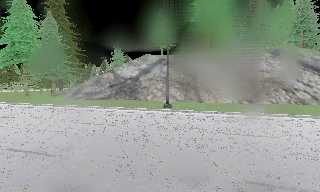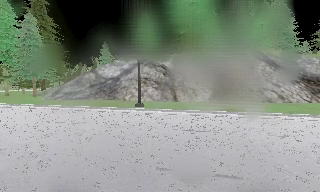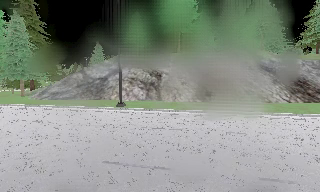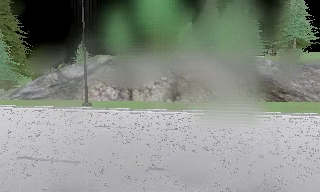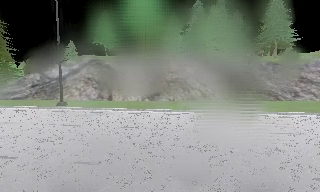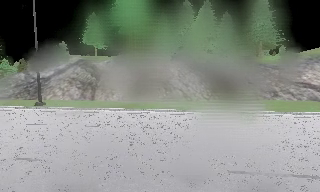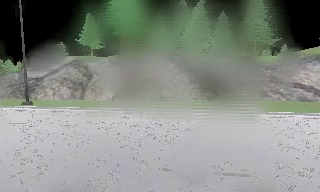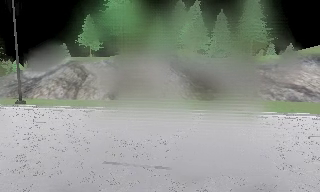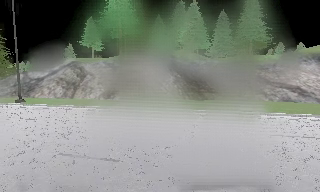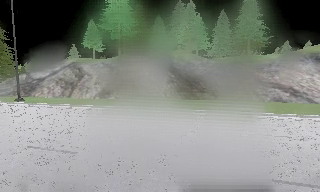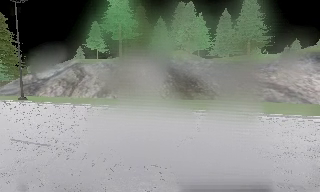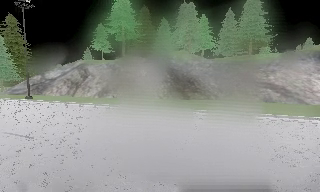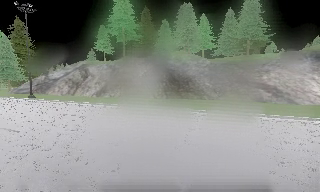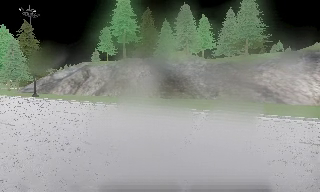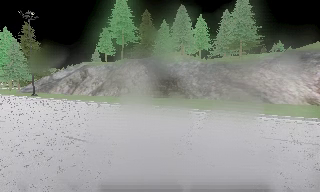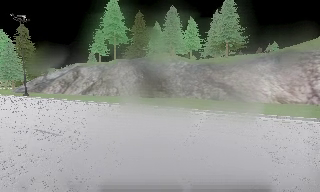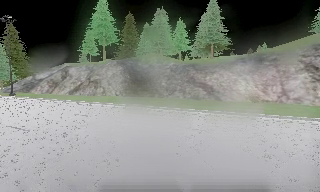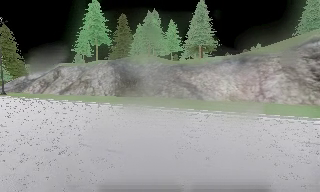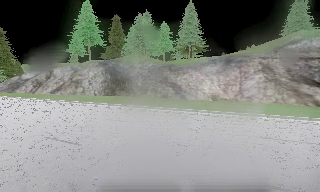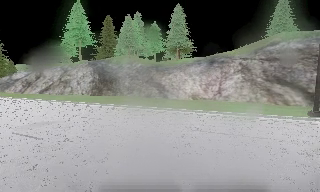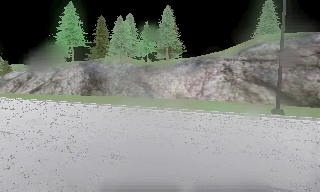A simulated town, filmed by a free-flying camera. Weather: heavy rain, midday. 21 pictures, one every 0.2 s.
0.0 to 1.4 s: The camera travels to its right, about 13 m, so close, fixed things drift to the left.
1.4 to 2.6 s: The camera pans to its left, which is counterclockwise from overhead, by about 15 degrees. It travels to its right, about 10 m, so close, fixed things drift to the left.
2.6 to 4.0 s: The camera travels to its right and backward, about 13 m, so close, fixed things drift to the left.
The film runs forward here.
